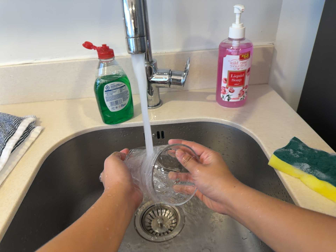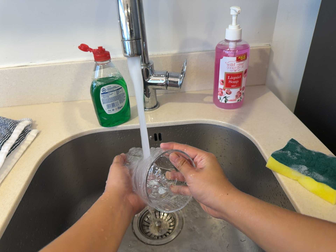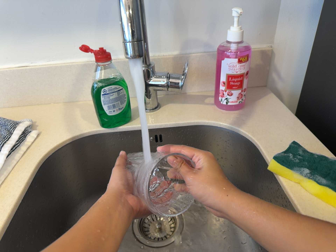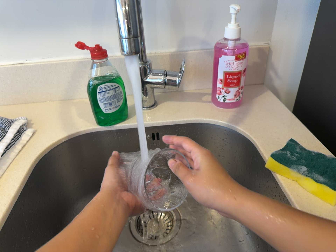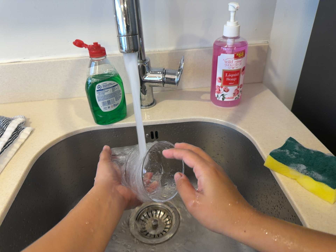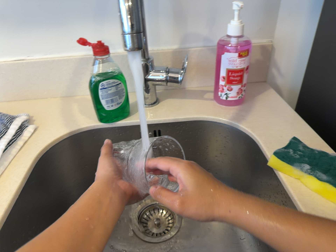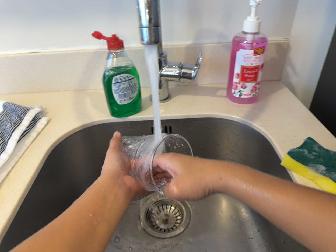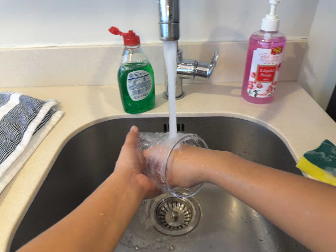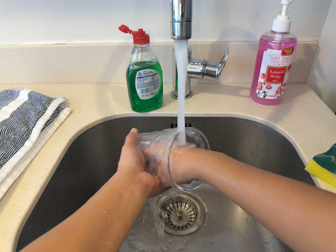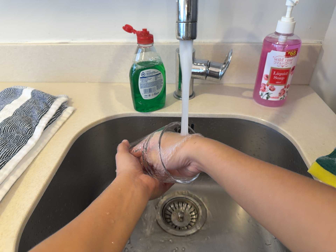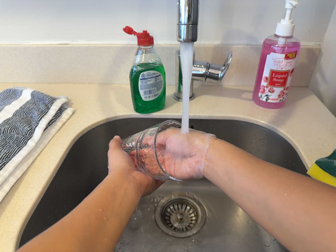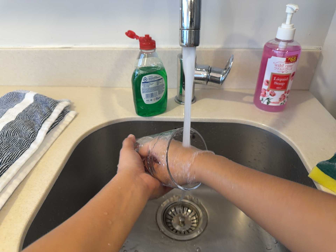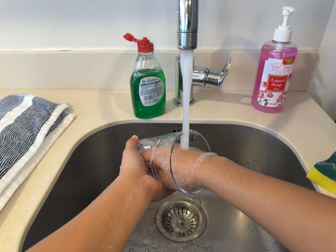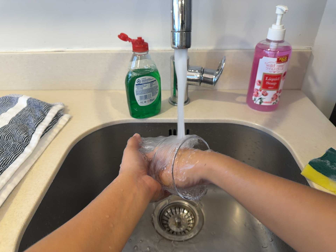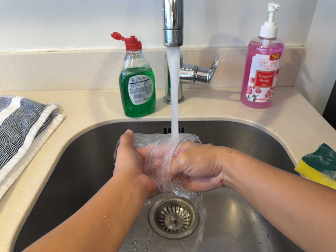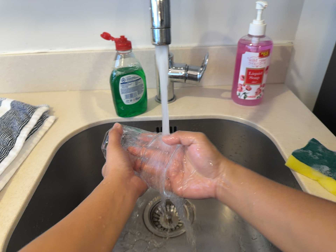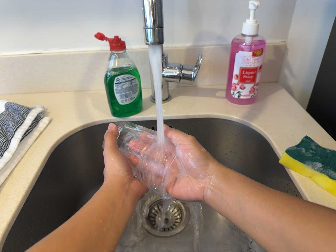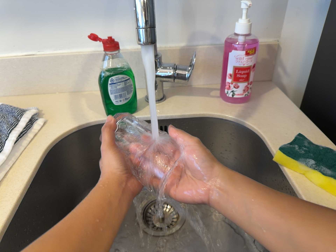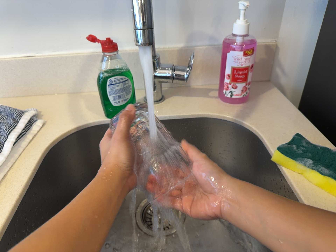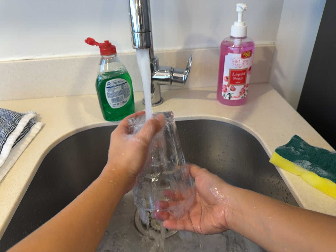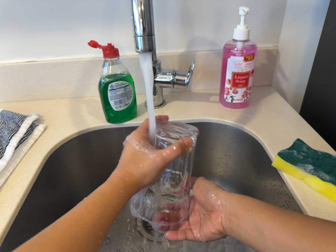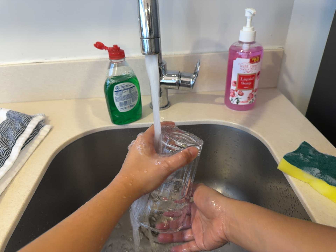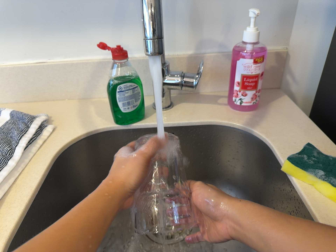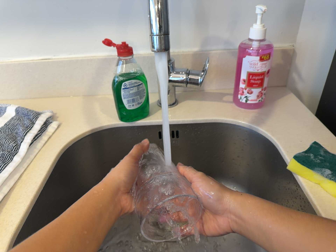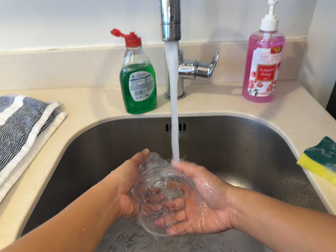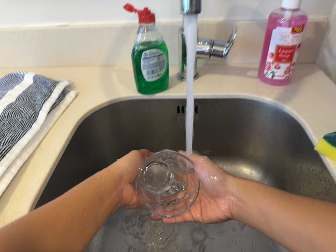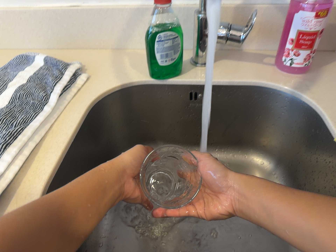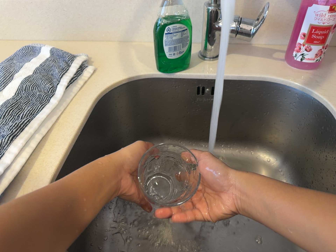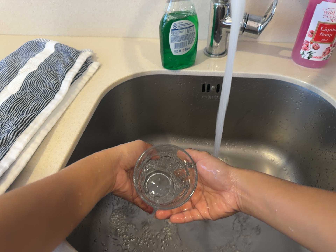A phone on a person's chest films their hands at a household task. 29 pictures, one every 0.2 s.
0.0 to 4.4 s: The camera shifts only a little, or ends up much as it began.
4.4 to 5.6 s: The camera's aim tips toward the bottom of its view by about 10 degrees, and the scene shifts upward.
The film runs forward here.
